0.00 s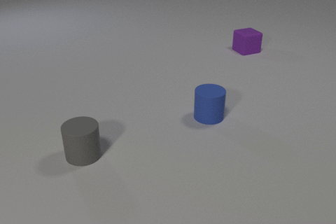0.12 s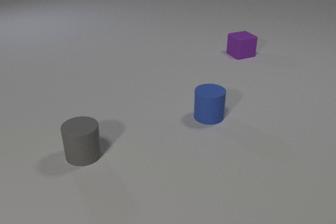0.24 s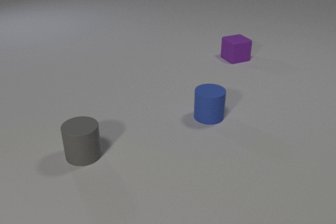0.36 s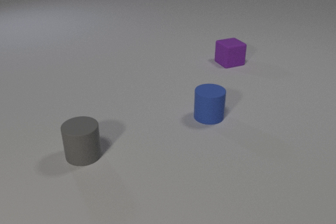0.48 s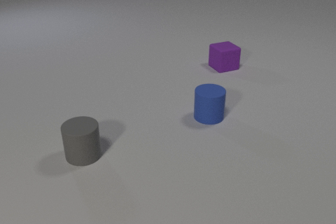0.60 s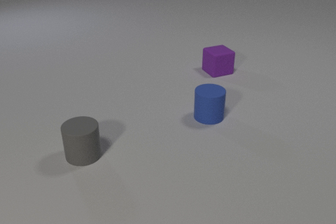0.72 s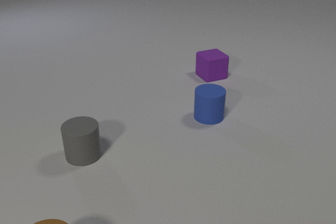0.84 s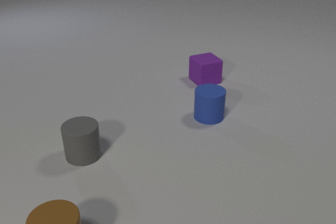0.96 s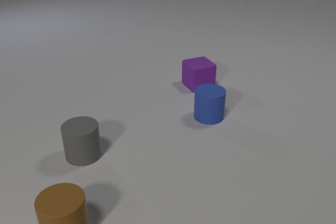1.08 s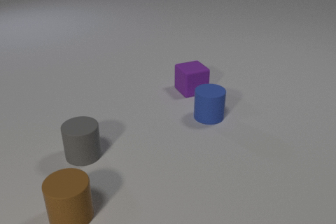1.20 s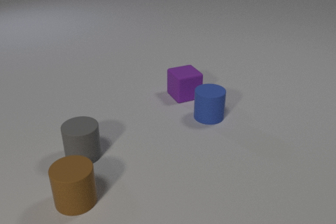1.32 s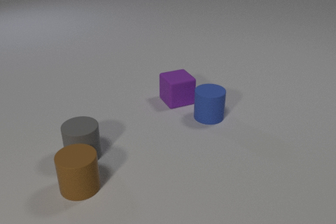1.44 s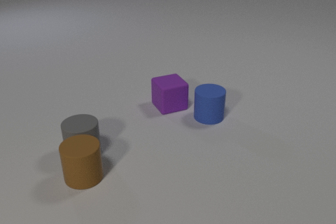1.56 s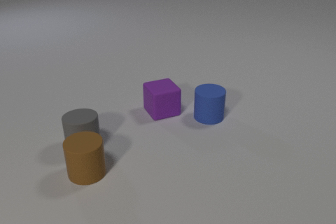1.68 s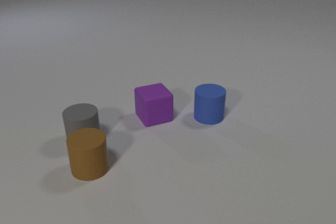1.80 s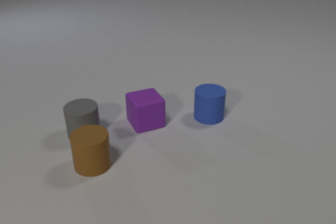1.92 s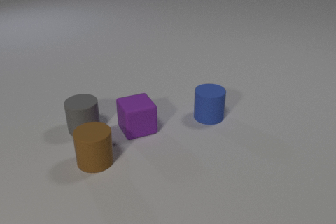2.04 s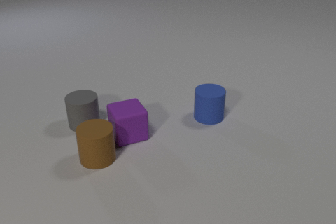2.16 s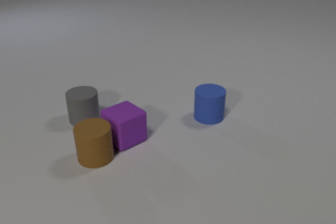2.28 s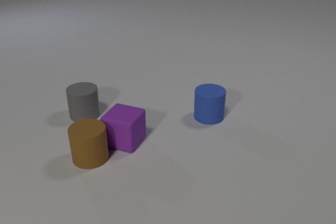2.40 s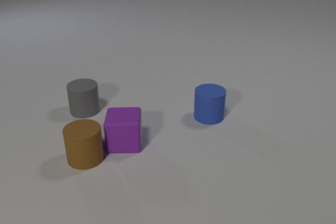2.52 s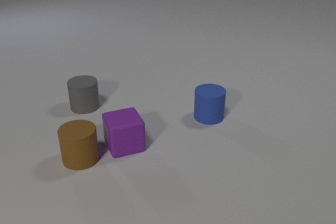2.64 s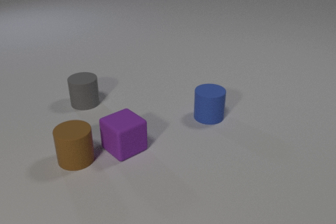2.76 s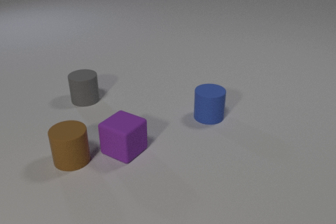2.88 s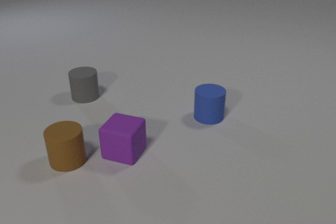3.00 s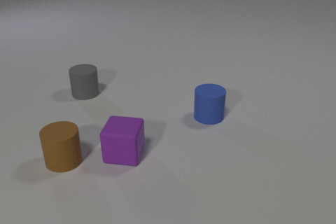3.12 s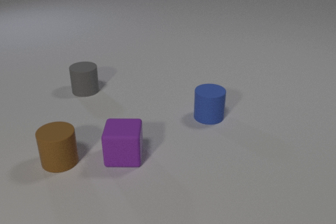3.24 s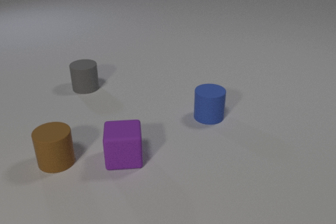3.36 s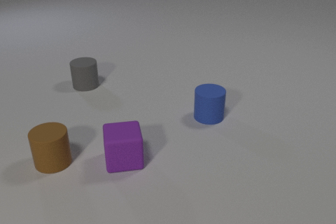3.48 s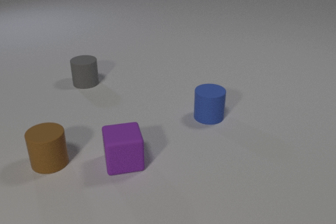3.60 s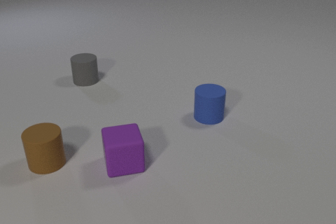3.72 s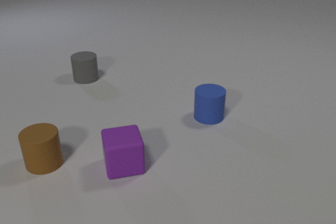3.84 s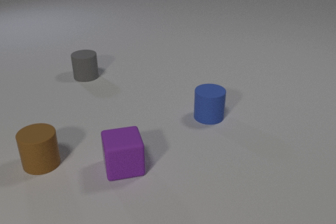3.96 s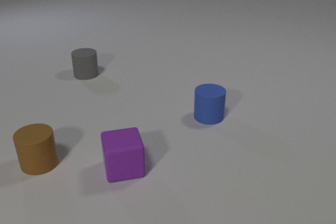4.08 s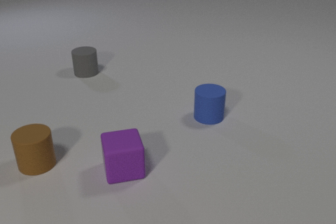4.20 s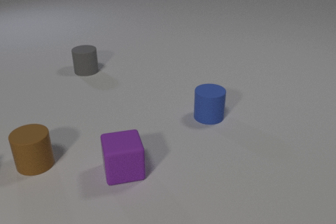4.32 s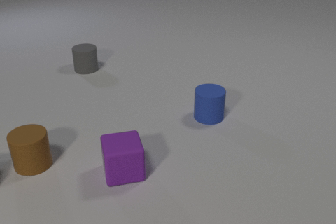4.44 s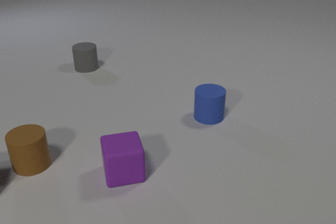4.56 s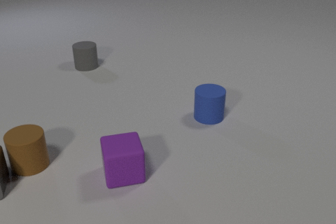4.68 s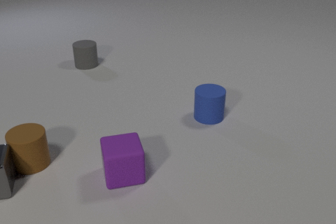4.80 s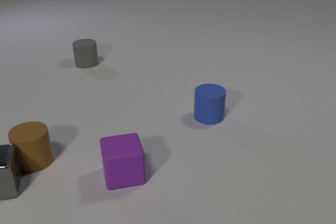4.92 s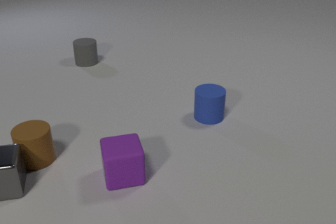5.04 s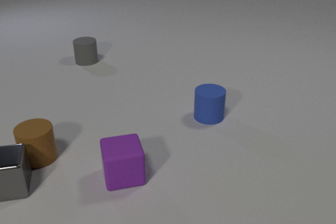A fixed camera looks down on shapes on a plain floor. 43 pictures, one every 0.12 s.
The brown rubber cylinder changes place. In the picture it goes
away from the camera.
The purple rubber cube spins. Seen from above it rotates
counterclockwise.
0.00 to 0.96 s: The brown rubber cylinder comes in at the bottom edge, slides away from the camera. The purple rubber cube slides toward the camera and to the left.
0.96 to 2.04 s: The brown rubber cylinder slides away from the camera. The gray rubber cylinder slides away from the camera. The purple rubber cube slides toward the camera and to the left. The brown rubber cylinder and the gray rubber cylinder collide.
2.04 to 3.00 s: The brown rubber cylinder slides to the left. The gray rubber cylinder slides away from the camera. The purple rubber cube slides toward the camera, spins so that its near face slides to the right, counterclockwise seen from above. The brown rubber cylinder and the purple rubber cube collide.
3.00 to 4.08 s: The brown rubber cylinder slides to the left. The gray rubber cylinder slides away from the camera. The purple rubber cube slides toward the camera, spins counterclockwise seen from above by about 30 degrees, its near face sliding to the right.
4.08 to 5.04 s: The brown rubber cylinder slides away from the camera. The gray rubber cylinder slides away from the camera. The purple rubber cube slides toward the camera. The gray metal cube comes in at the left edge, slides to the right. The brown rubber cylinder and the gray metal cube collide.
How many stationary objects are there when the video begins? 2.
What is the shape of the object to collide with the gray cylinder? cylinder.
How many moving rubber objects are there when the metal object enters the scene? 3.
